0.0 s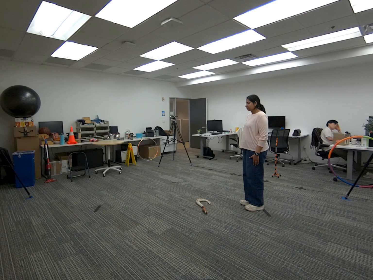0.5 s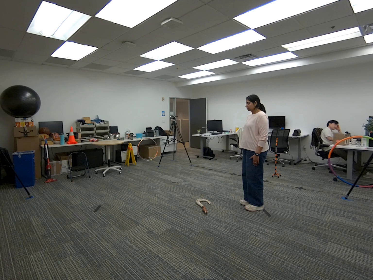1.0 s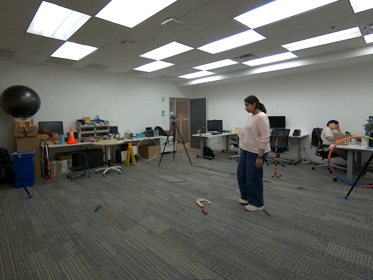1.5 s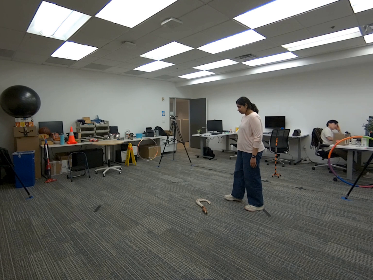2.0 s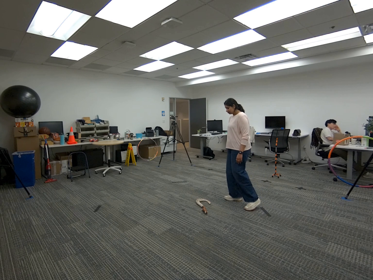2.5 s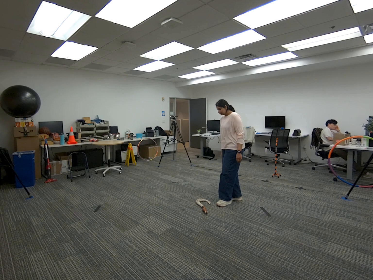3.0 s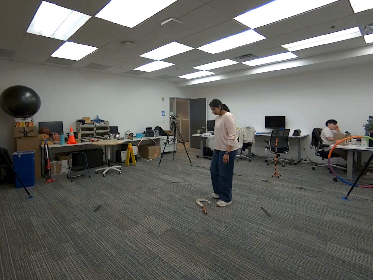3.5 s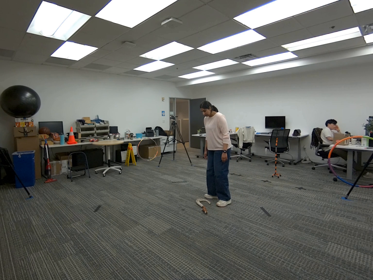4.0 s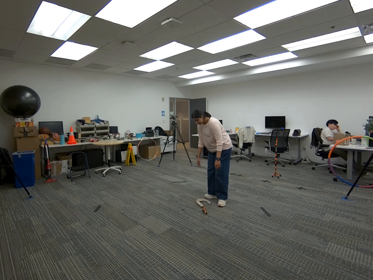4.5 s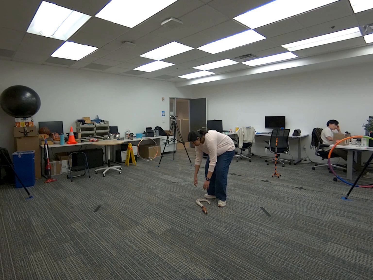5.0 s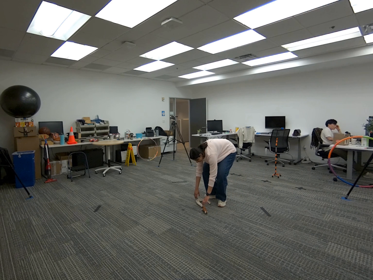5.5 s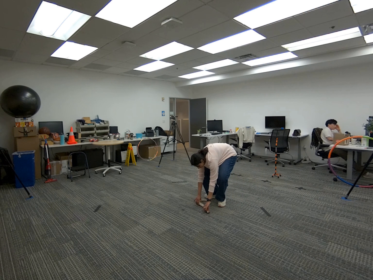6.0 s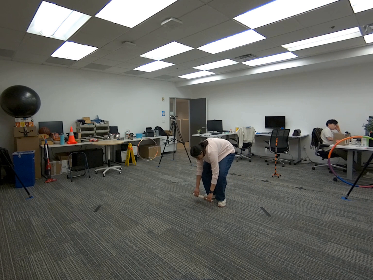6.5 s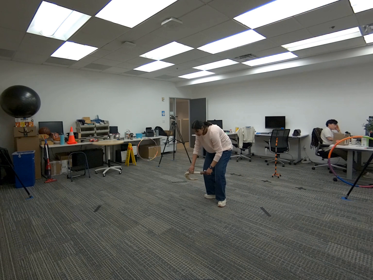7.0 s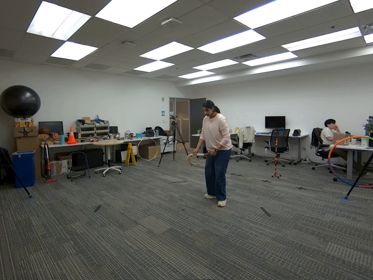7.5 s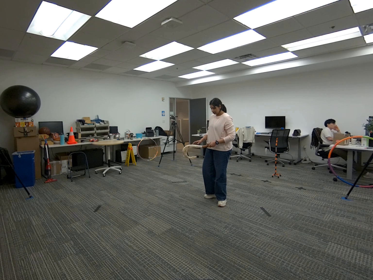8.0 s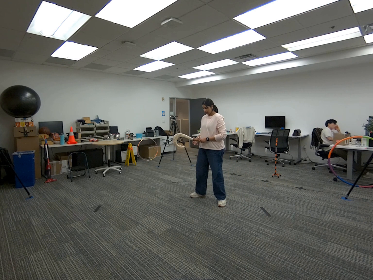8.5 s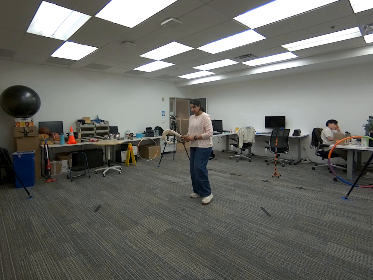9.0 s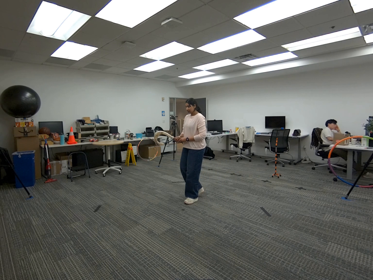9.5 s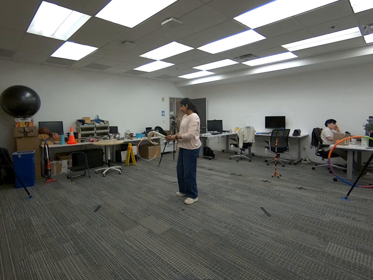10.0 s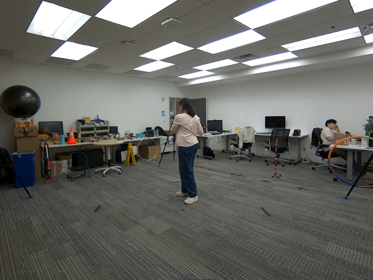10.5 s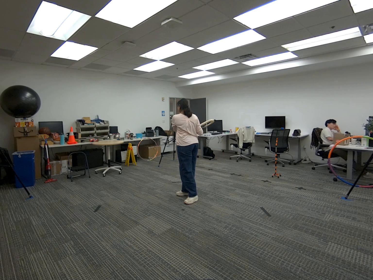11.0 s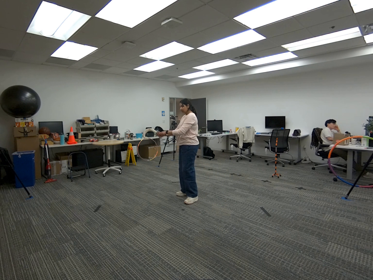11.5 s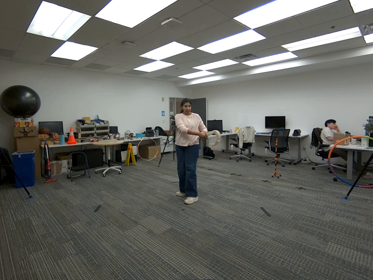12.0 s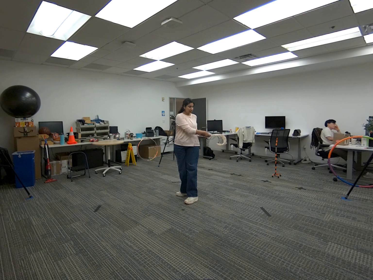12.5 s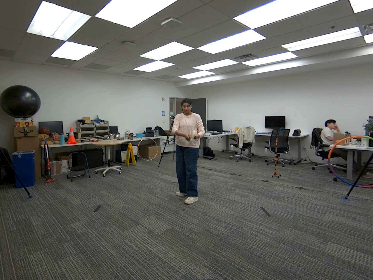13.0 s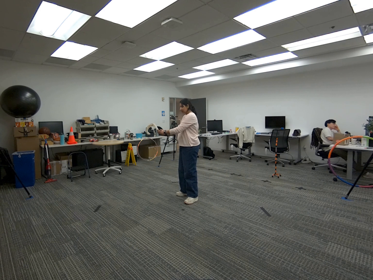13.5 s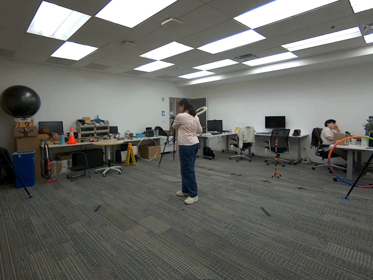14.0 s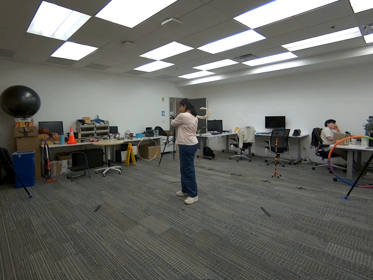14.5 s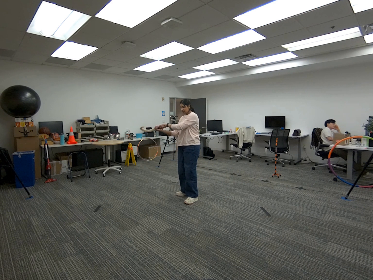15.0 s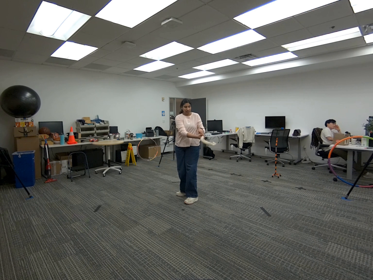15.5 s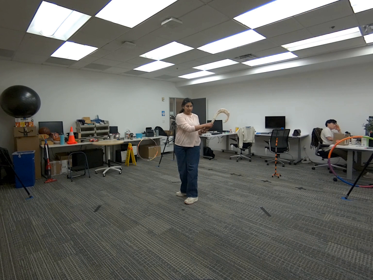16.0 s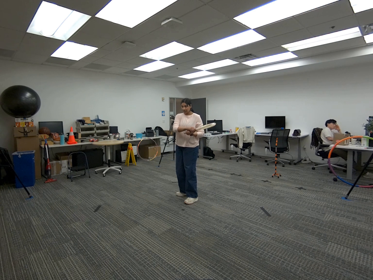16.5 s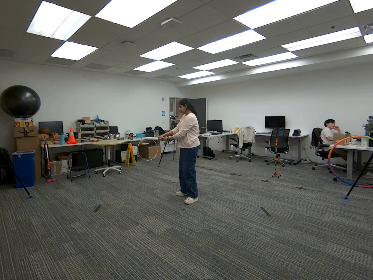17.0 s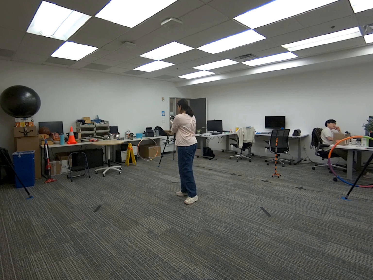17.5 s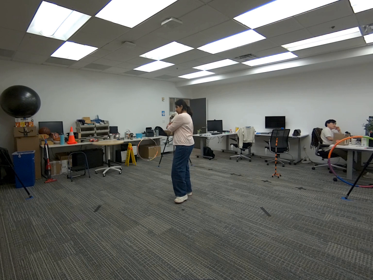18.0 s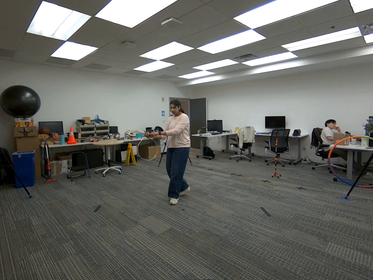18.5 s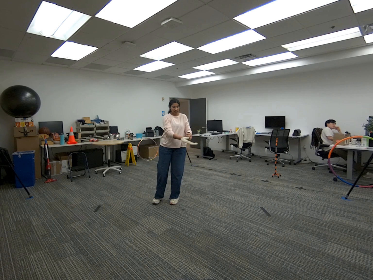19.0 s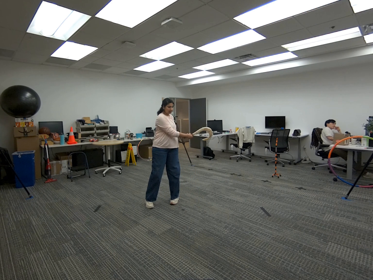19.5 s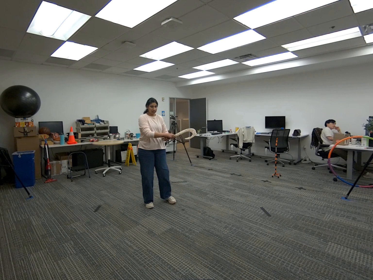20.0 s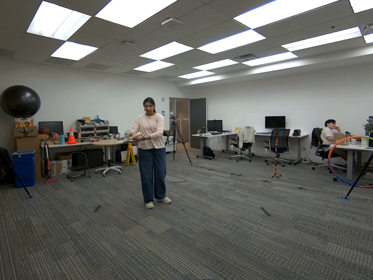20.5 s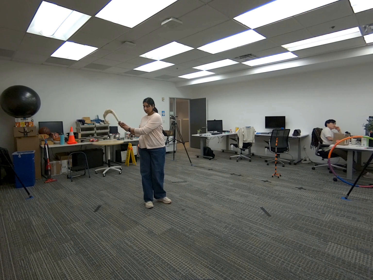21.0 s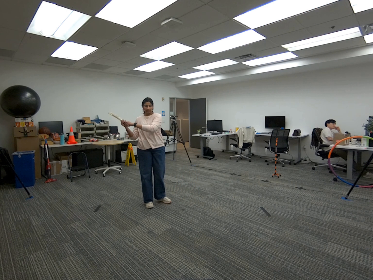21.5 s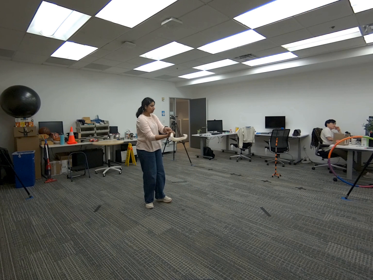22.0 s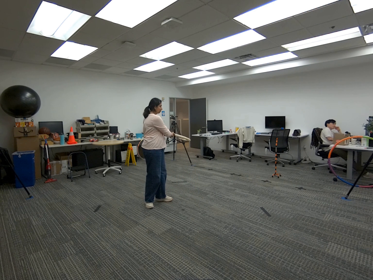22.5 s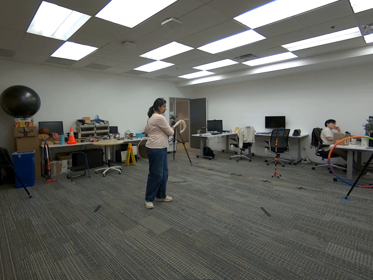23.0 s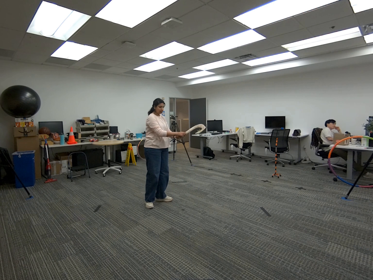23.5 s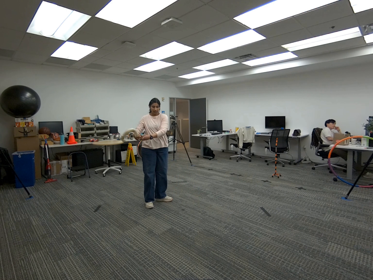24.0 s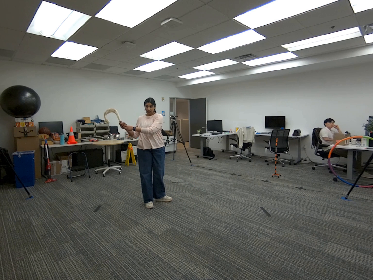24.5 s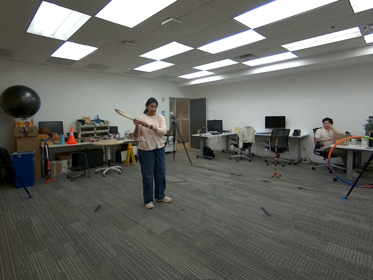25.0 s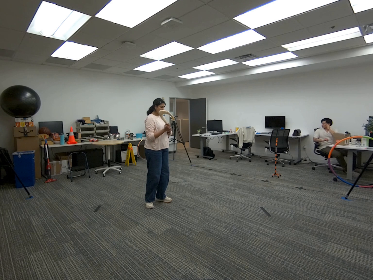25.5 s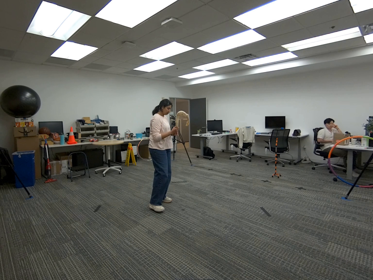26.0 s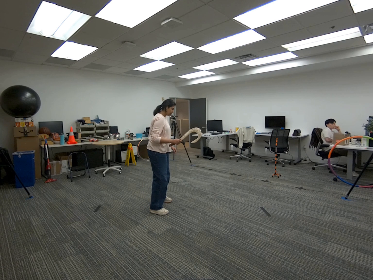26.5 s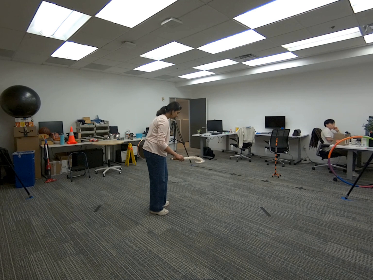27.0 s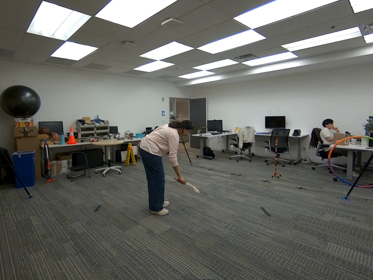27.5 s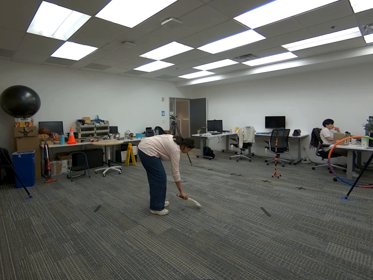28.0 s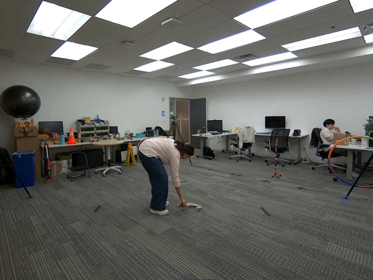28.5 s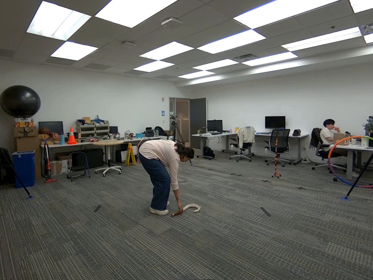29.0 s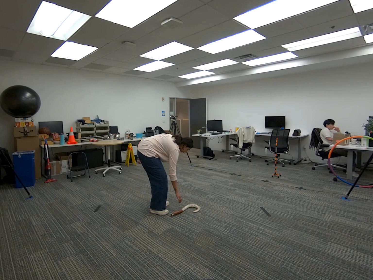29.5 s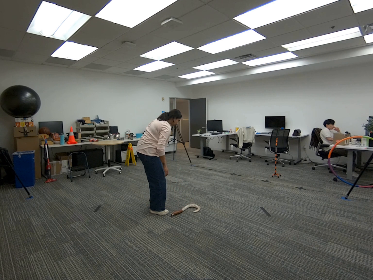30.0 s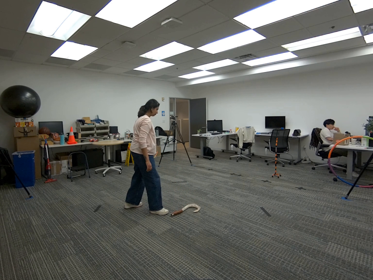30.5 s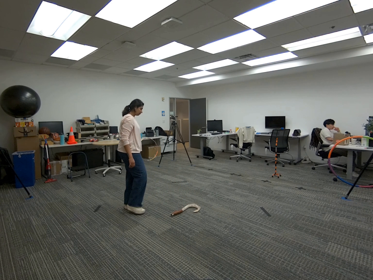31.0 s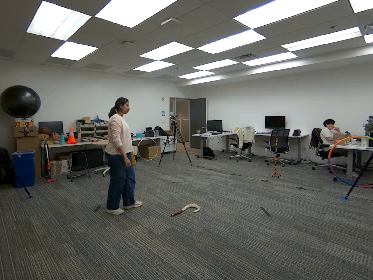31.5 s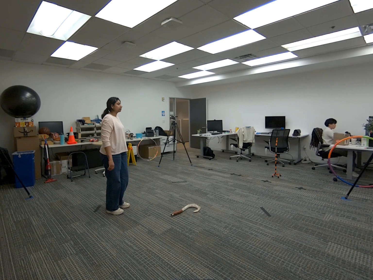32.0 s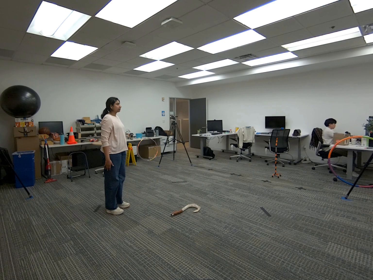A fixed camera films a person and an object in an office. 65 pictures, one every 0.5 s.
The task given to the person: Walk toward the large big fish hook lying on the floor. Reach down with both hands and pick up the hook from the floor. Rotate your torso side to side, swinging the hook in a horizontal motion in front of your body.
